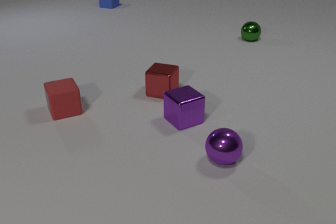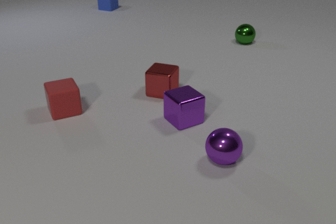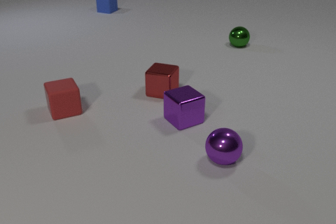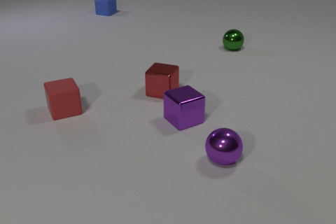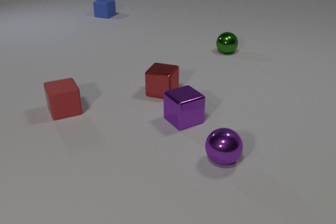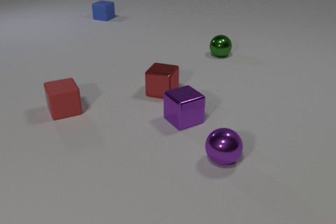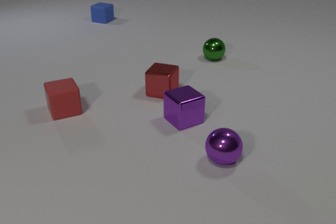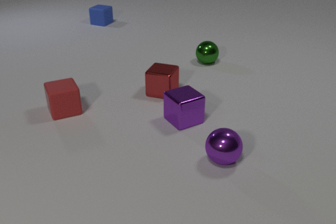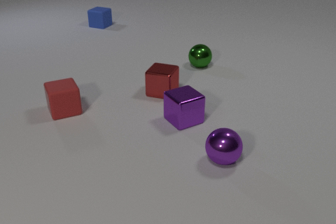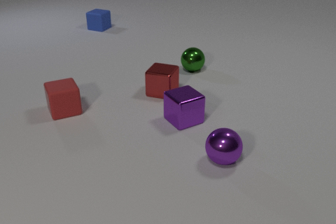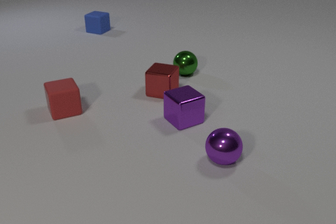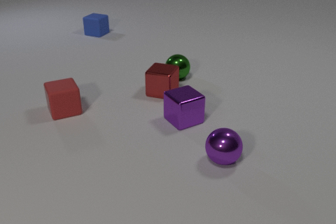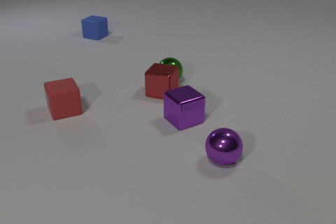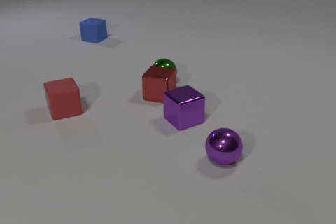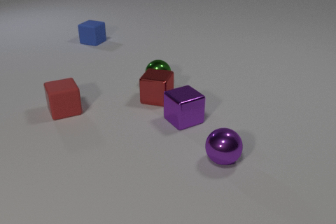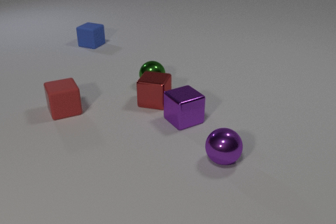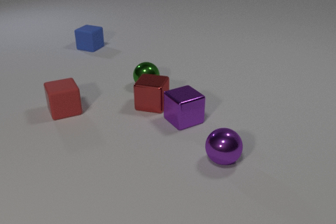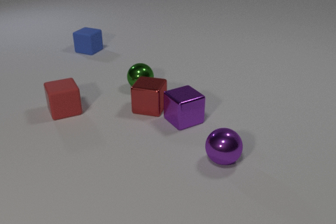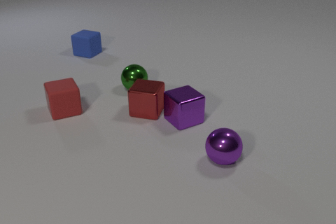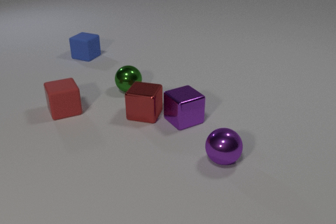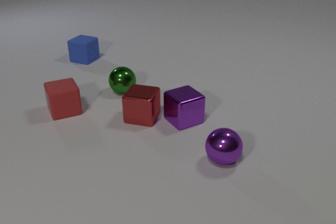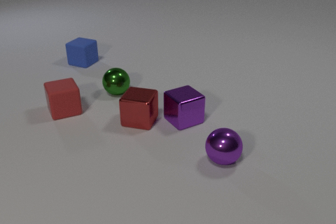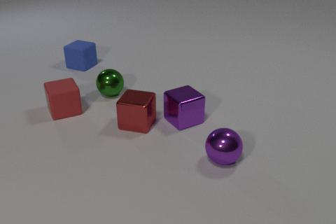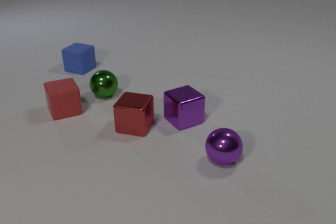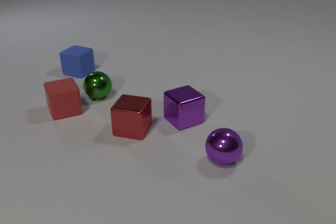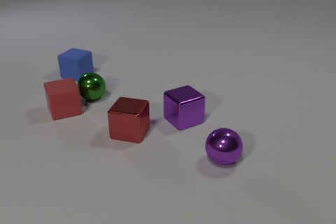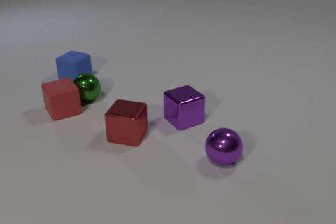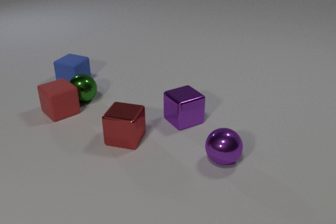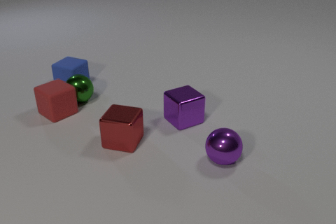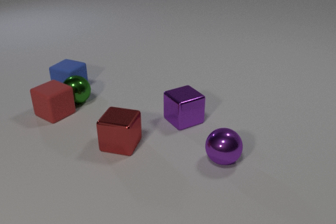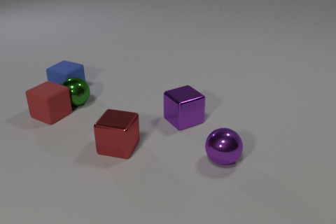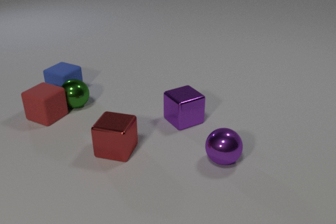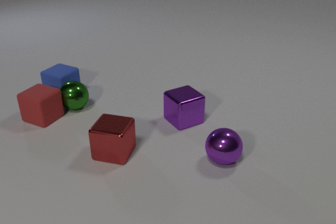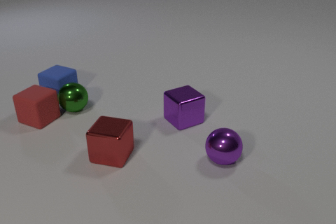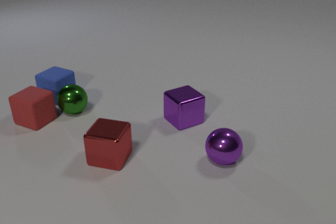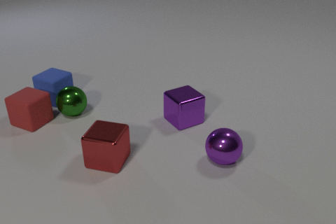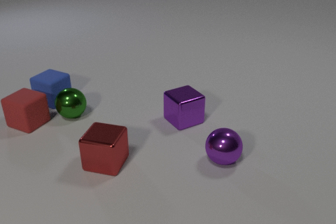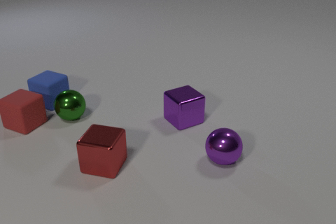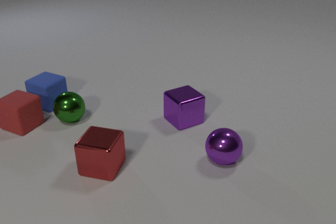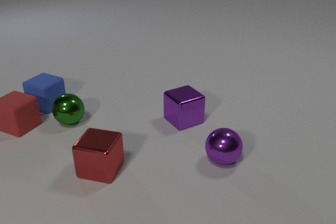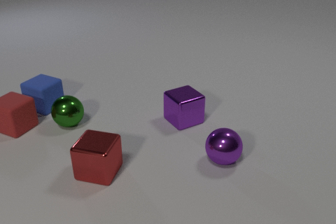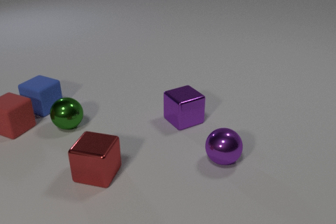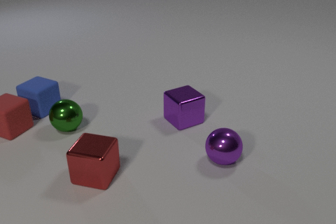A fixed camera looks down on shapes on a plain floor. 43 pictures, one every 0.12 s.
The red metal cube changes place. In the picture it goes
toward the camera.
The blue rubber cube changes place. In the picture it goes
toward the camera.
0.00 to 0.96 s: The green metal sphere rolls toward the camera and to the left. The blue rubber cube slides toward the camera.
0.96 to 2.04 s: The green metal sphere rolls to the left and toward the camera. The red metal cube slides toward the camera. The blue rubber cube slides toward the camera. The green metal sphere and the red metal cube collide.
2.04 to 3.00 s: The green metal sphere rolls to the left. The red metal cube slides toward the camera and to the left. The blue rubber cube slides toward the camera.
3.00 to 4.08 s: The green metal sphere rolls toward the camera and to the left. The red metal cube slides toward the camera and to the left. The red rubber cube slides to the left, spins counterclockwise seen from above by about 30 degrees, its near face sliding to the right. The blue rubber cube slides toward the camera and to the left. The green metal sphere and the red rubber cube collide. The green metal sphere and the blue rubber cube collide.
4.08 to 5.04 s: The green metal sphere rolls toward the camera. The red metal cube slides toward the camera and to the left. The red rubber cube slides to the left. The blue rubber cube slides toward the camera and to the left.
How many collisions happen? 3.
Are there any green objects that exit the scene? no.
How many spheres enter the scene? 0.
